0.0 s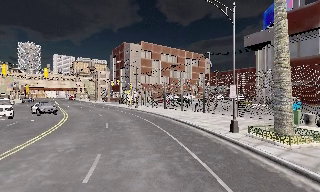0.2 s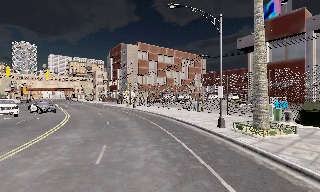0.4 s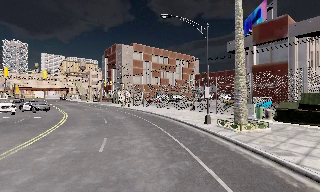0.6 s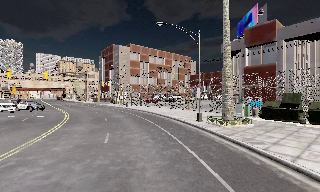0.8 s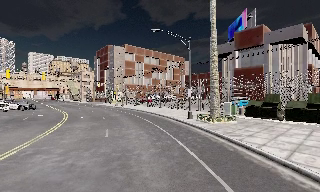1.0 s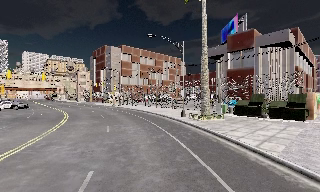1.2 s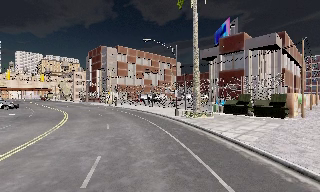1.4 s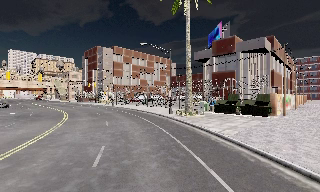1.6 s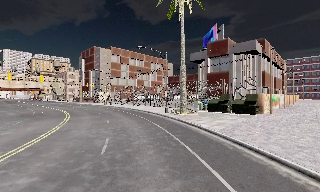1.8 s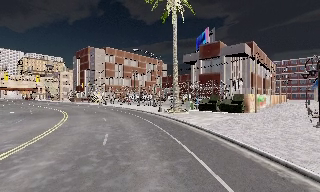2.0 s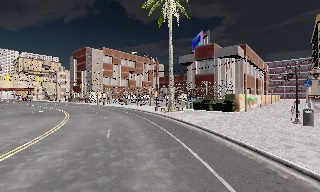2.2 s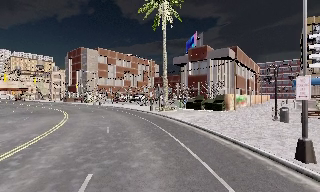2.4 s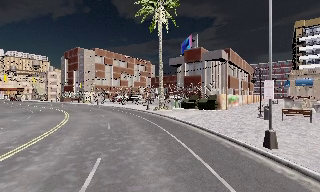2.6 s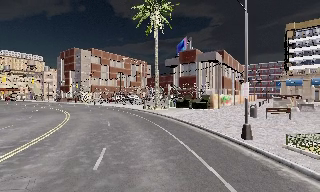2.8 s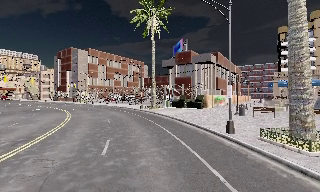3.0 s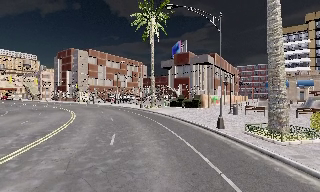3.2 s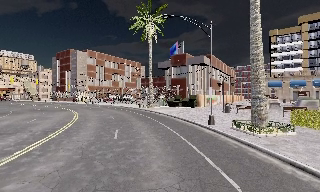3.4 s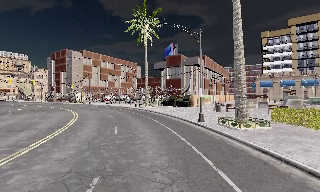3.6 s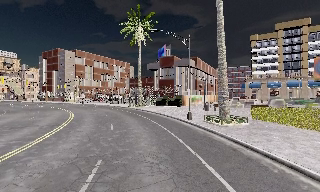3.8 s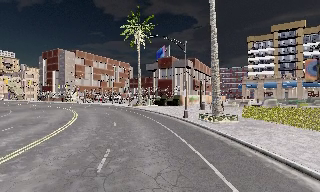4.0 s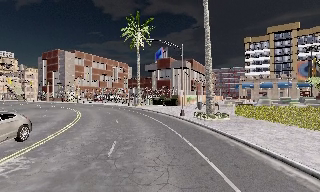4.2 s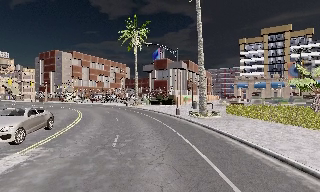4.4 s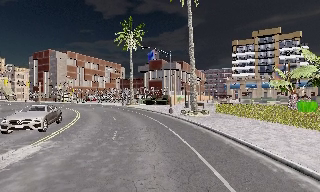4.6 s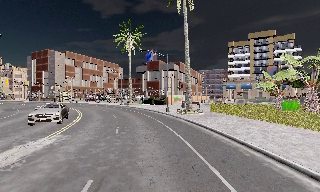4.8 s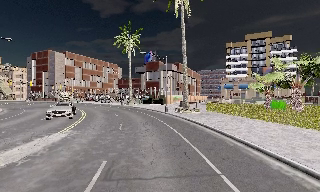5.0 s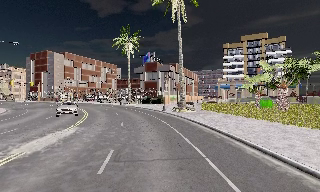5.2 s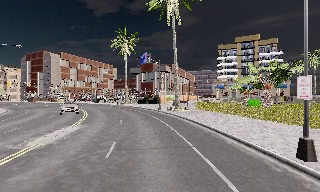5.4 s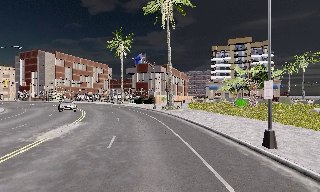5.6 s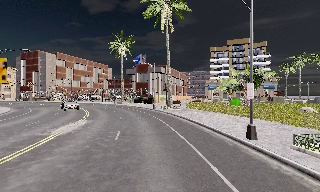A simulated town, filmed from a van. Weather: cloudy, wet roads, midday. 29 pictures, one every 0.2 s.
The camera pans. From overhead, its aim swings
clockwise.
The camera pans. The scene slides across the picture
to the left.
0.0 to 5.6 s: The camera pans to its right, which is clockwise from overhead, by about 35 degrees. It travels backward, about 35 m.
The film runs backward here.
